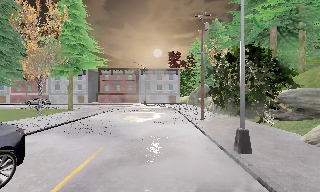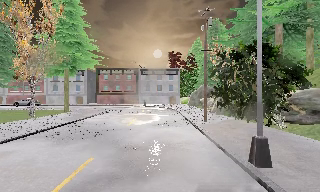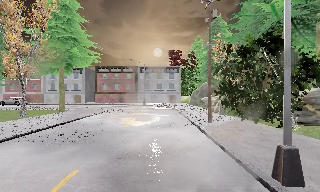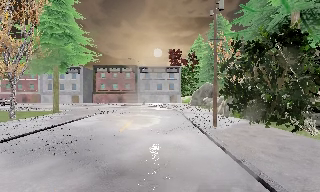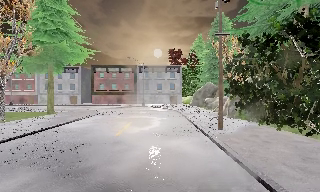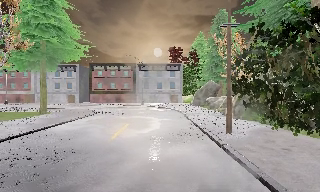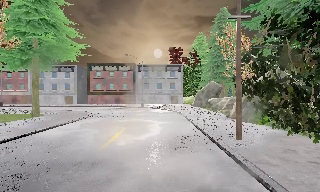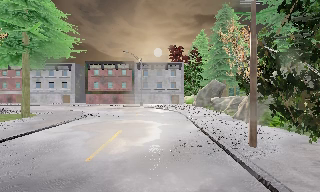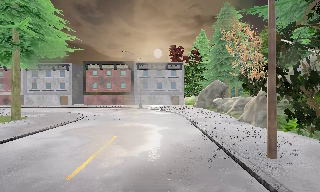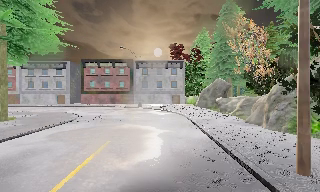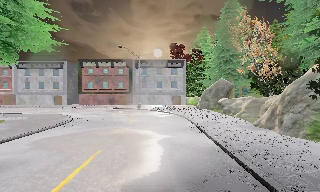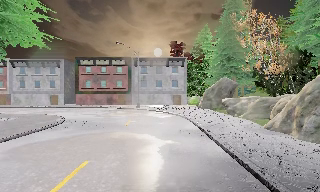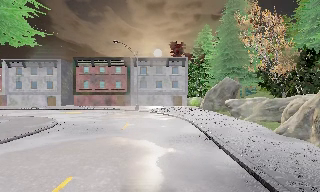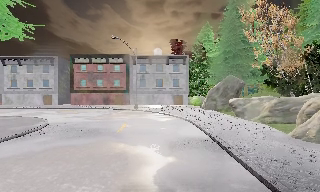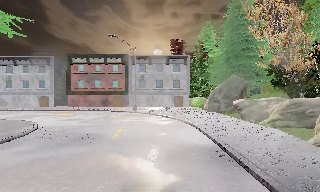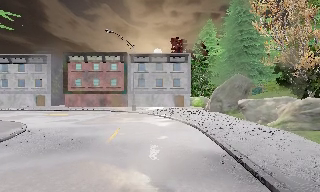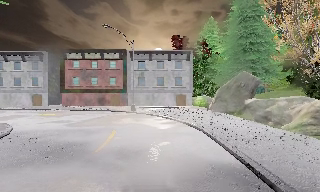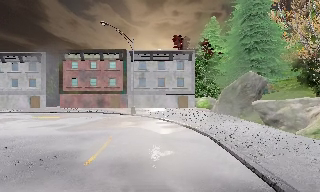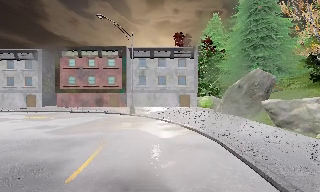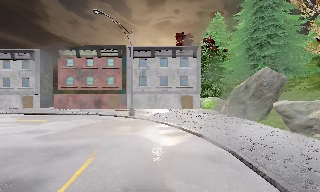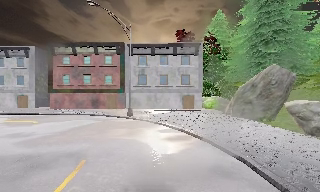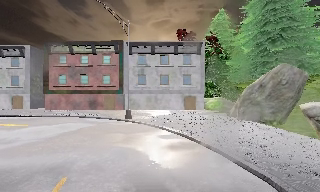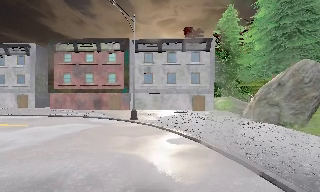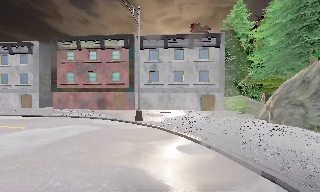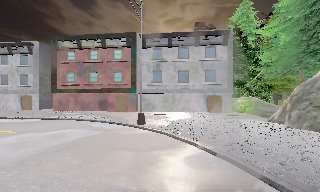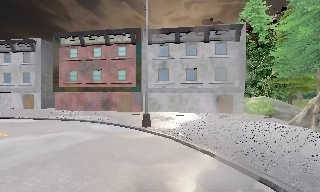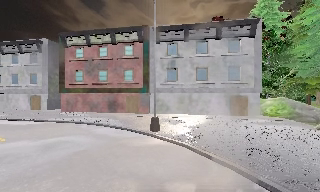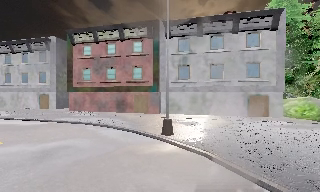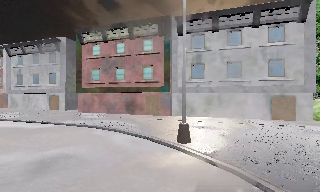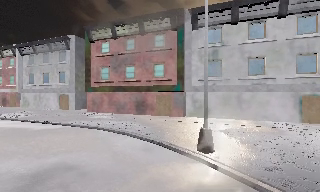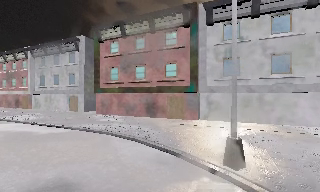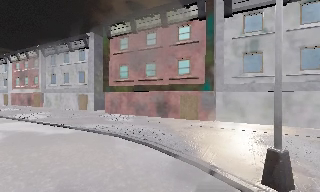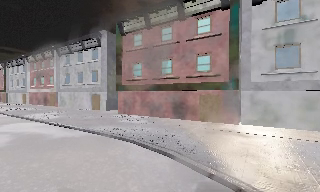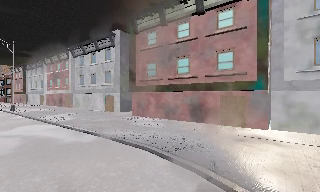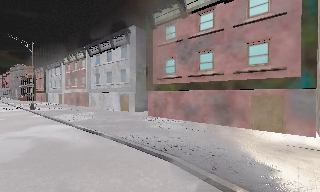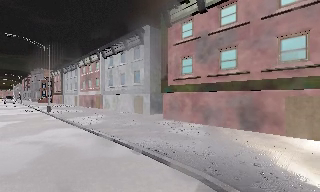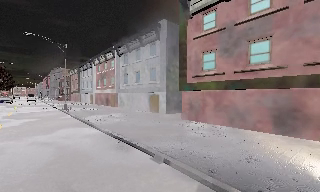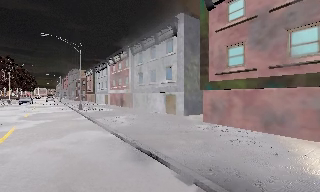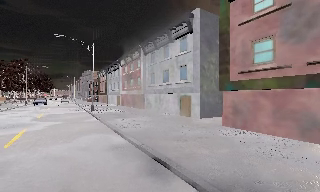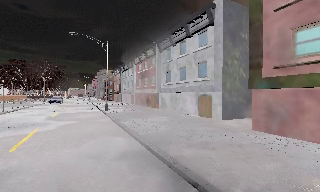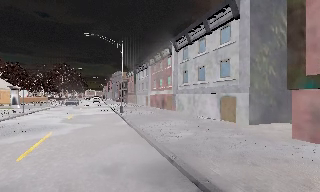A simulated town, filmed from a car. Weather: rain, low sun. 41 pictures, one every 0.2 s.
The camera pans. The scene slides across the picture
to the right.
The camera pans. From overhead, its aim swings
counterclockwise.
0.0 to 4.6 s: The camera travels forward, about 20 m, so what stands in front looms larger.
4.6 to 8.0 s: The camera pans to its left, which is counterclockwise from overhead, by about 65 degrees. It travels forward, about 15 m.
The film runs forward here.
